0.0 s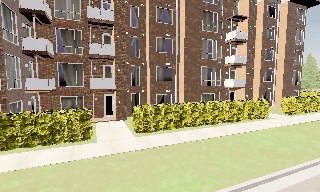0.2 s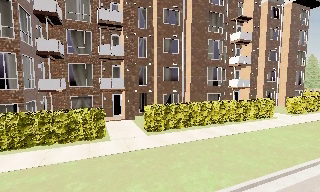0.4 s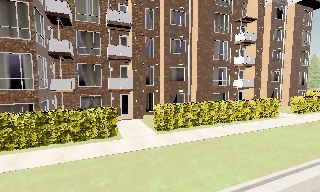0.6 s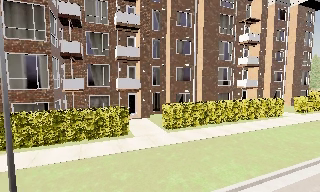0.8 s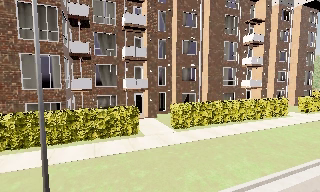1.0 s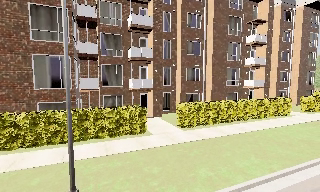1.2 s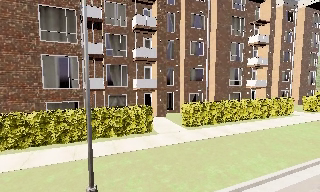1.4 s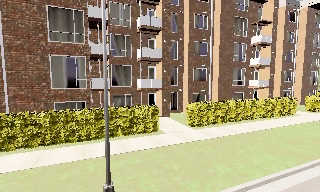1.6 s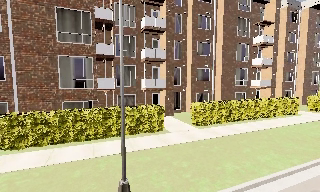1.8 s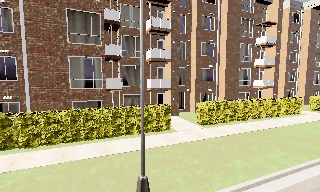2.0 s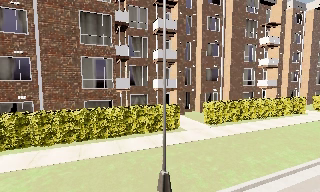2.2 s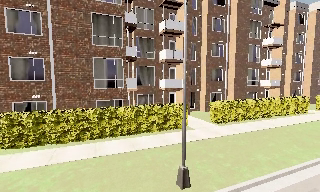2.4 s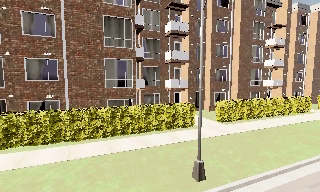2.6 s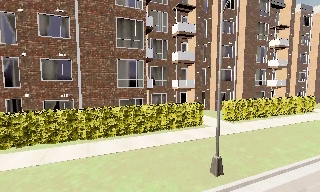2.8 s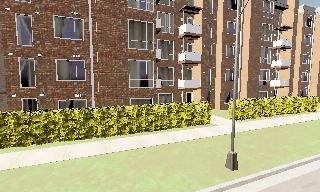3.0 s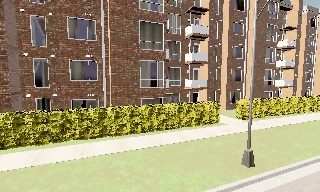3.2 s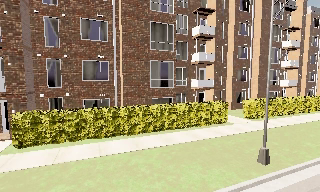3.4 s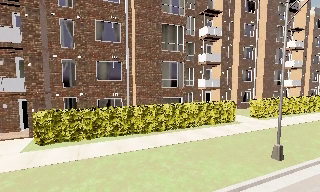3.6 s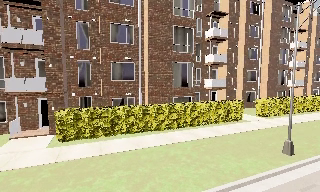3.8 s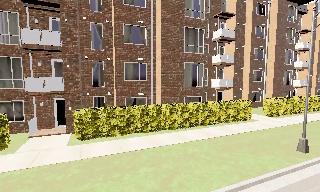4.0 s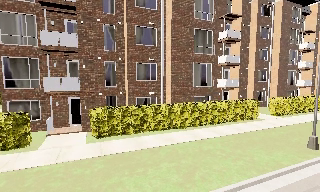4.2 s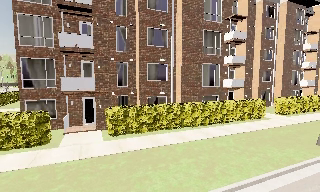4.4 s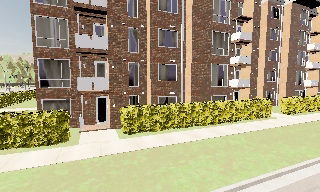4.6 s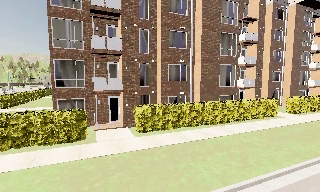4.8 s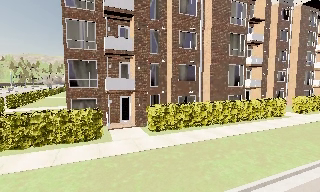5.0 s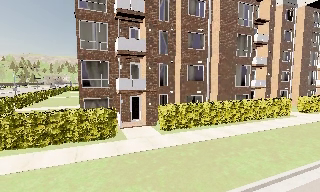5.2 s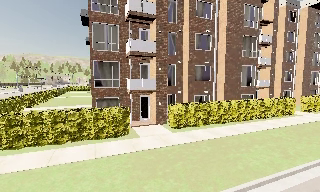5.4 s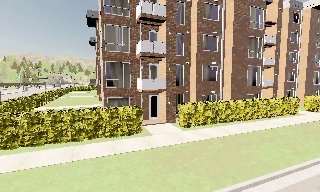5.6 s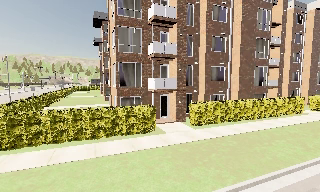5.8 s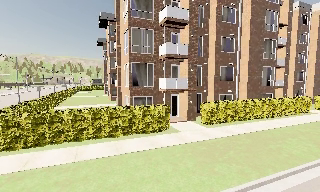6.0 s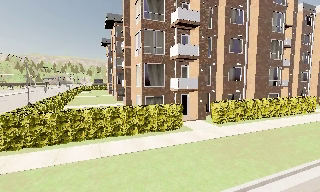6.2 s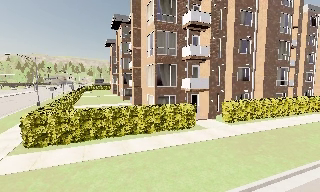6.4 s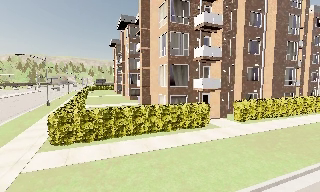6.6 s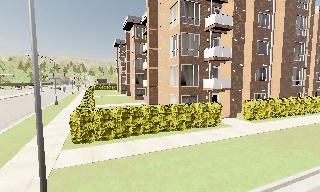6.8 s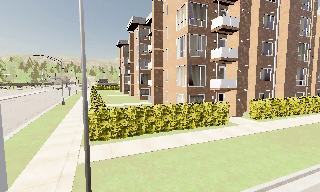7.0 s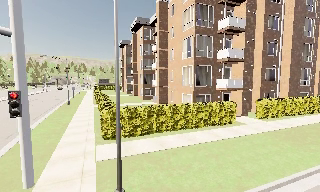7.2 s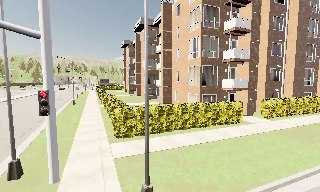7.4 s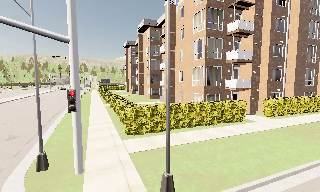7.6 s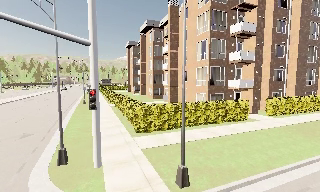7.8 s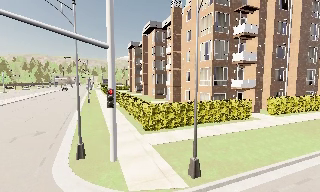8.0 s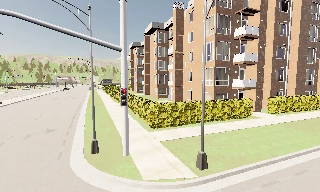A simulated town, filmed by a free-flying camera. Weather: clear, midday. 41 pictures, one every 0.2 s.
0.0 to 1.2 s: The camera travels to its left and backward, about 4 m, so close, fixed things drift to the right.
1.2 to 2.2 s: The camera travels to its left and backward, about 3 m, so close, fixed things drift to the right. It gains speed.
2.2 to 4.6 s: The camera travels to its left and backward, about 11 m, so close, fixed things drift to the right.
4.6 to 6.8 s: The camera travels to its left, about 12 m, so close, fixed things drift to the right.
6.8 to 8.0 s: The camera travels to its left and backward, about 4.5 m, so close, fixed things drift to the right.
The film runs backward here.
